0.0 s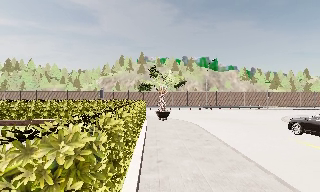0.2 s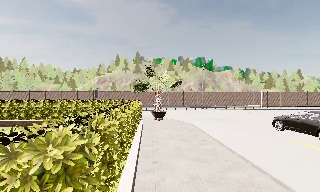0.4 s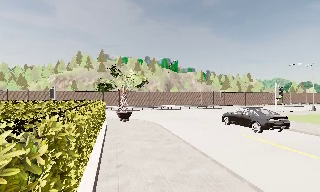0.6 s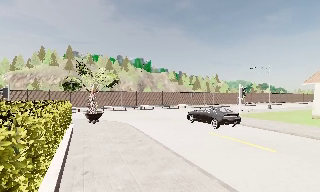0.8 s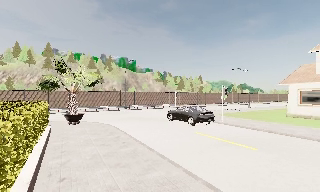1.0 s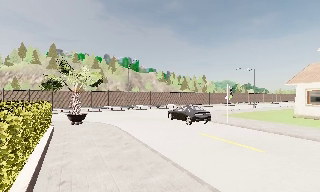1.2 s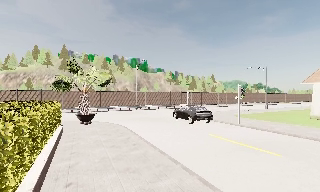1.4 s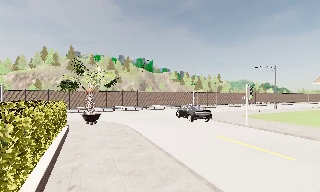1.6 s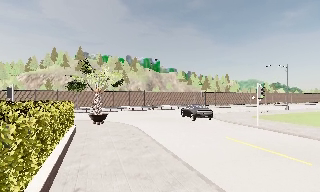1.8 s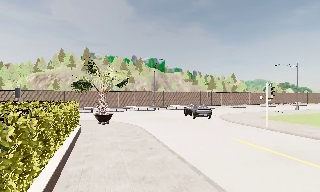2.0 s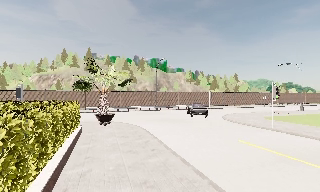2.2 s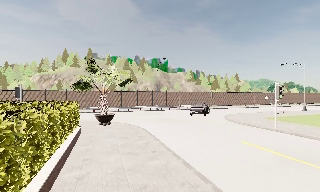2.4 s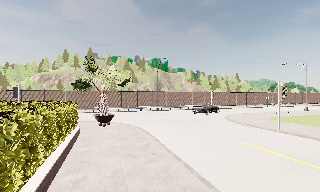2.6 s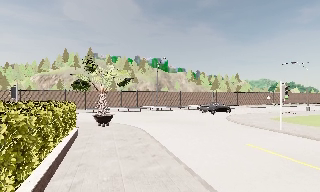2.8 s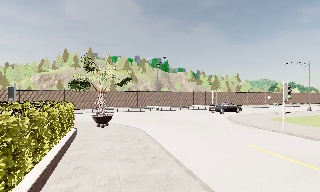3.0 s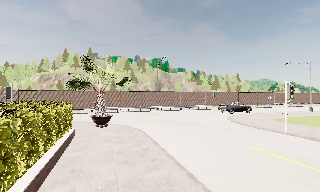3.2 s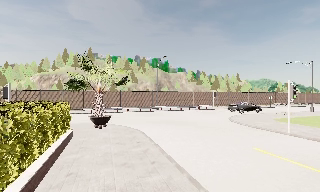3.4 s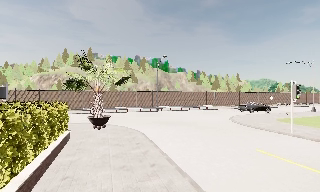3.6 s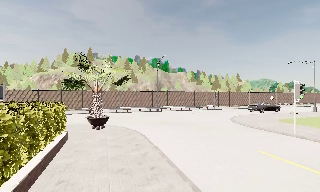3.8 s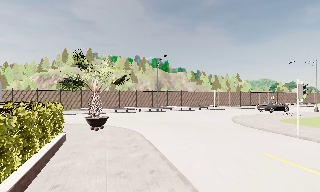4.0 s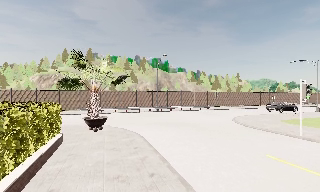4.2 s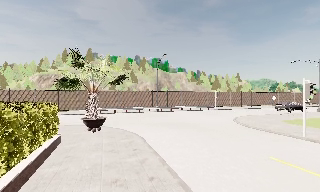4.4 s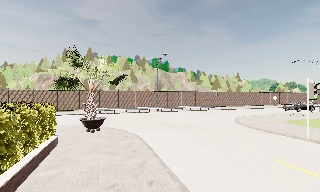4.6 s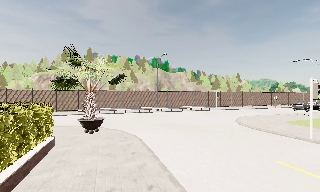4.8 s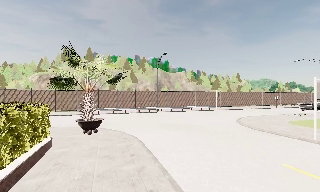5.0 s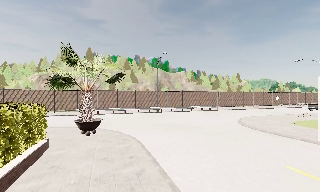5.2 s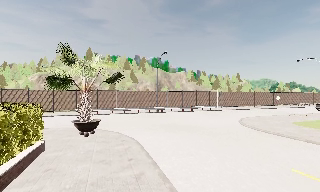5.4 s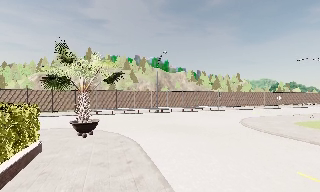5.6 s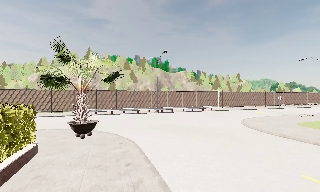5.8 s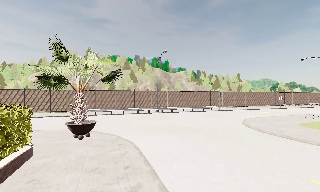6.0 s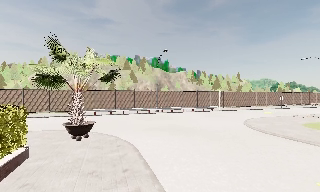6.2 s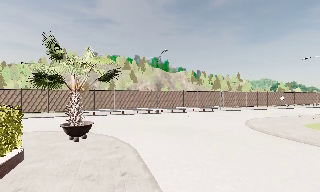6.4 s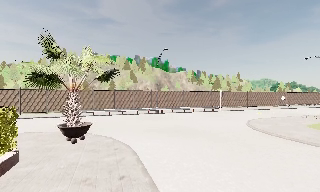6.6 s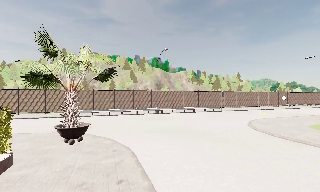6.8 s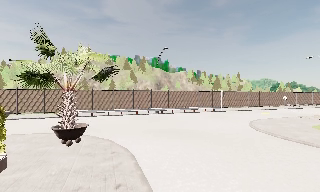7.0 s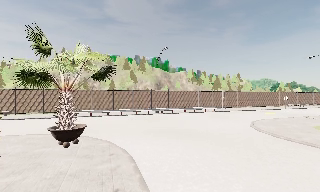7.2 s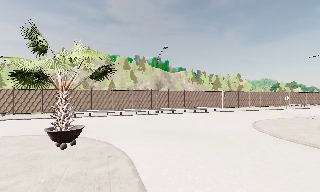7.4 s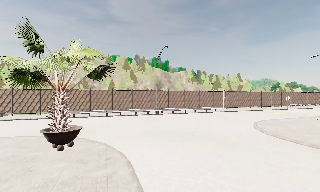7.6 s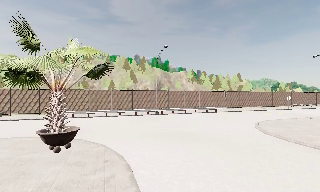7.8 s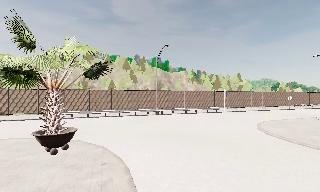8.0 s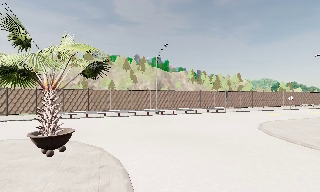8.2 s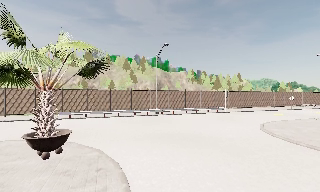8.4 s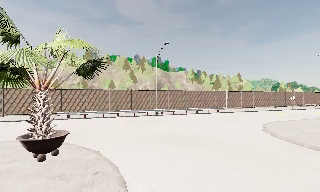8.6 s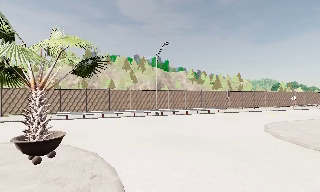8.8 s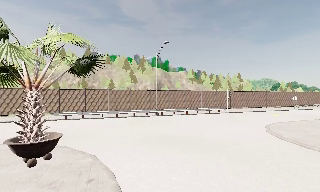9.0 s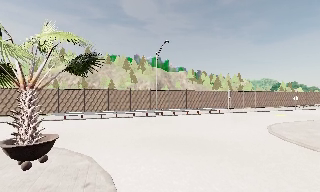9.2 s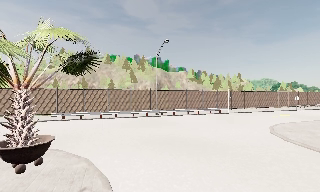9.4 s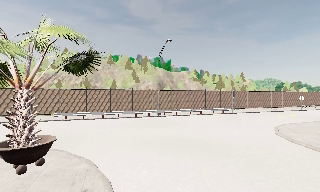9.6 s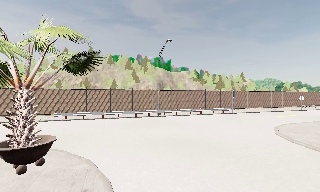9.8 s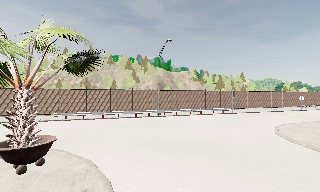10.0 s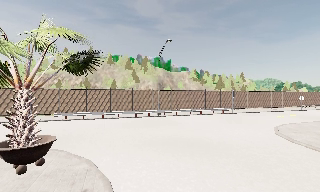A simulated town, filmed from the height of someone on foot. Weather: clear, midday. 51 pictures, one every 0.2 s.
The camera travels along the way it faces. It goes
forward.
0.0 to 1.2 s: The camera swings to its right by about 25 degrees, and the scene slides to the left. It travels forward, about 1 m, so what stands in front looms larger.
1.2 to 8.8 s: The camera travels forward, about 8 m, so what stands in front looms larger.
8.8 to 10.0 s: The camera travels forward, about 0.5 m, so what stands in front looms larger. It loses speed.
The film runs forward here.
